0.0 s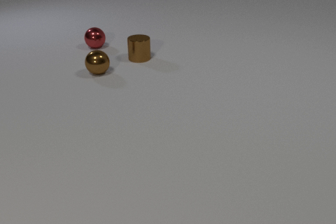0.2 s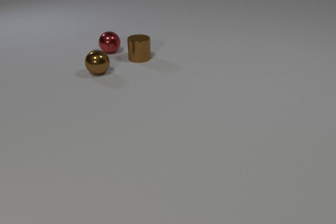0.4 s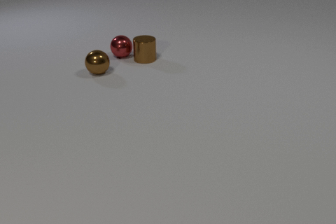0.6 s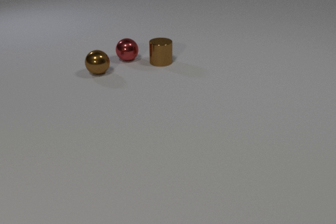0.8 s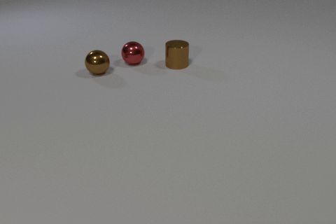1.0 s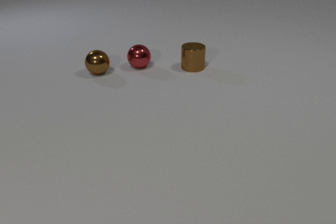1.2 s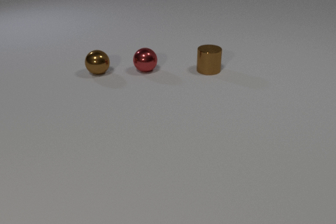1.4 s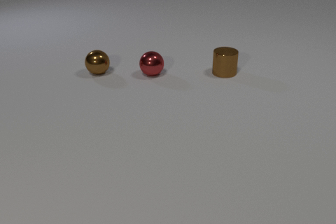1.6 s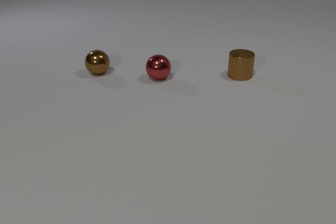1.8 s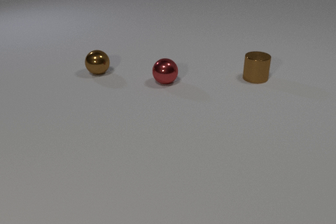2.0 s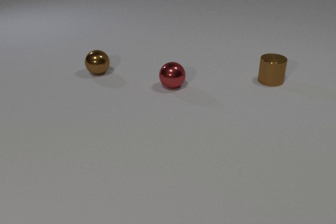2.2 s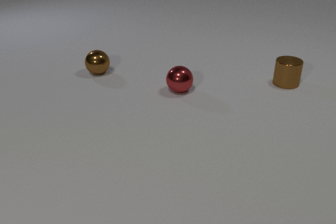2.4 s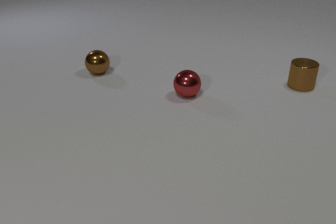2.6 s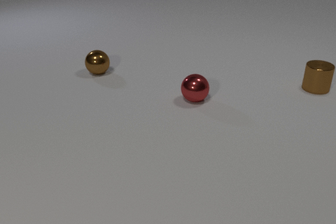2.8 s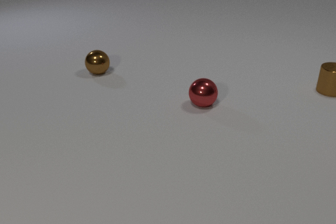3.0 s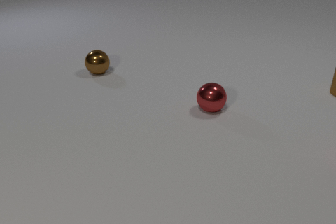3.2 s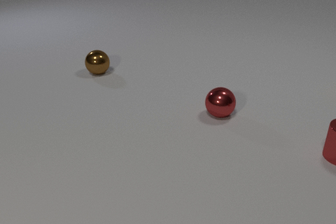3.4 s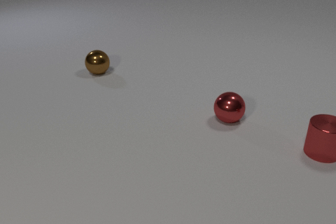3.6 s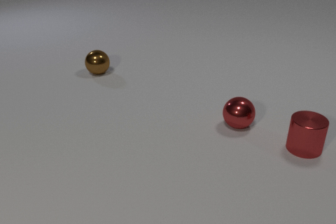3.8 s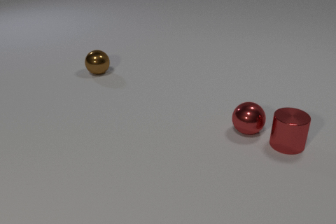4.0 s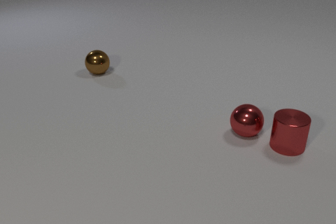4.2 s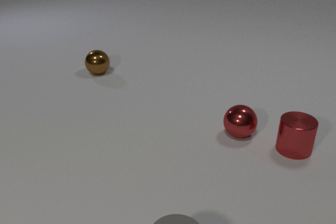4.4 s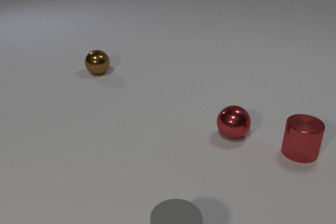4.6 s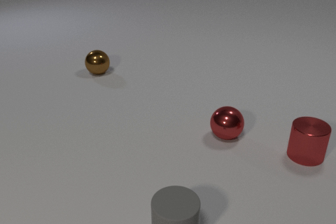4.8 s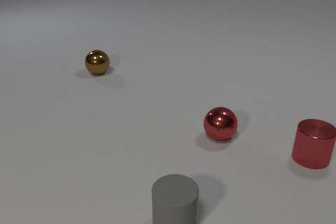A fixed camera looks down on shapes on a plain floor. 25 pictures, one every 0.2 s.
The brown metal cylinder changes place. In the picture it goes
to the right.
The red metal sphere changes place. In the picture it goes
toward the camera.
0.0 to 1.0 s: The red metal sphere rolls toward the camera and to the right. The brown metal cylinder slides to the right and toward the camera. The red metal sphere and the brown metal cylinder collide.
1.0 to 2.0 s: The red metal sphere rolls toward the camera and to the right. The brown metal cylinder slides to the right.
2.0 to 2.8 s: The red metal sphere rolls toward the camera and to the right. The brown metal cylinder slides to the right.
2.8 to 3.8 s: The red metal sphere rolls toward the camera and to the right. The brown metal cylinder slides to the right, leaves at the right edge. The red metal cylinder comes in at the right edge, slides to the left.
3.8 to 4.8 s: The red metal sphere rolls to the left and toward the camera. The red metal cylinder slides to the right and toward the camera. The gray rubber cylinder comes in at the bottom edge, slides away from the camera. The red metal sphere and the red metal cylinder collide.
How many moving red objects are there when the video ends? 2.
How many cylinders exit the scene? 1.
What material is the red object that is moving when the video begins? metal.
